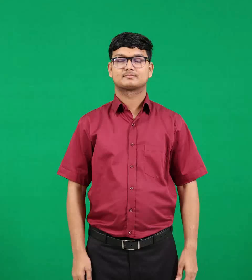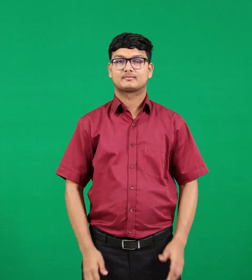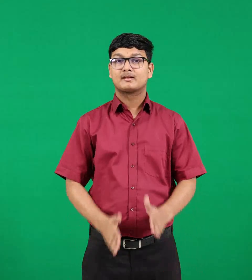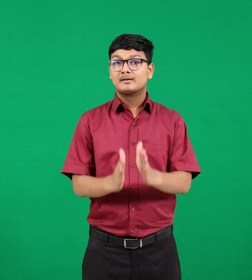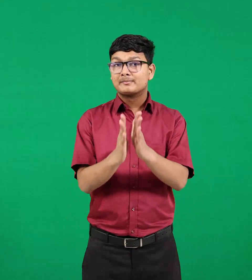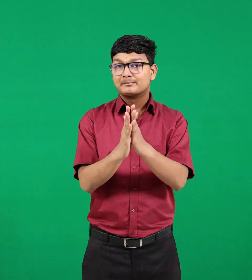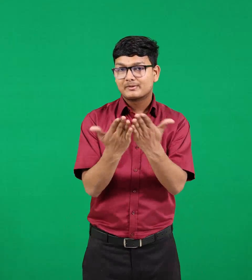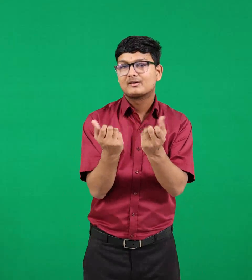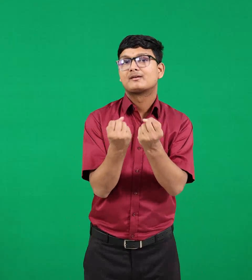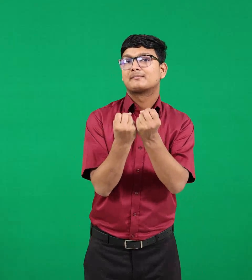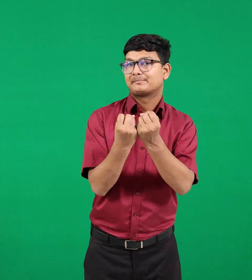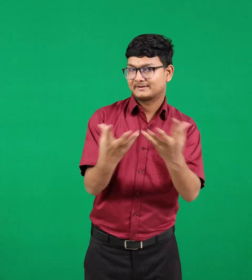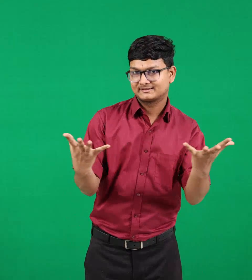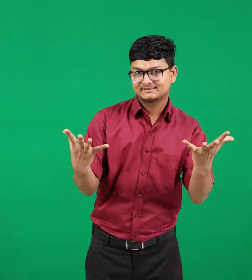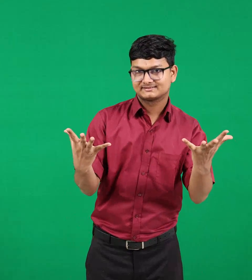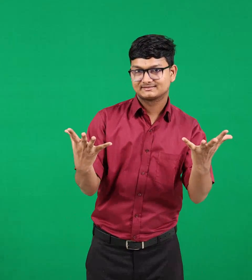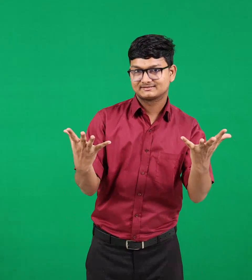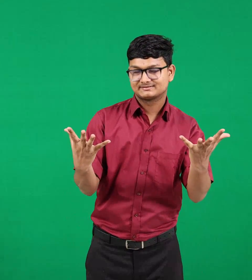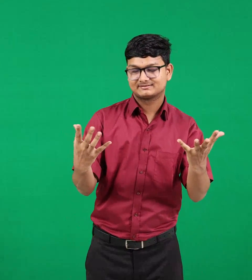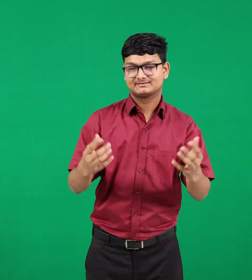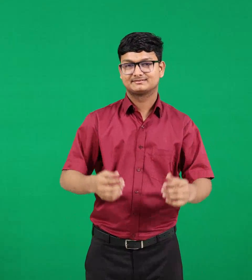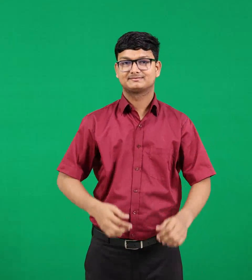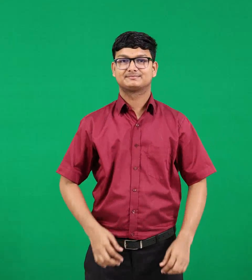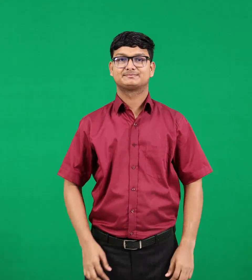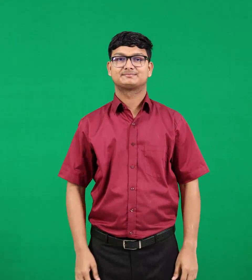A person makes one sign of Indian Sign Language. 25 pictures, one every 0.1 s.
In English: books
